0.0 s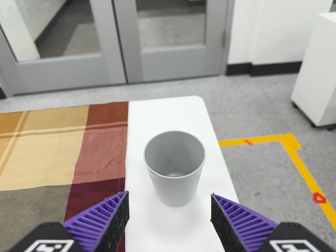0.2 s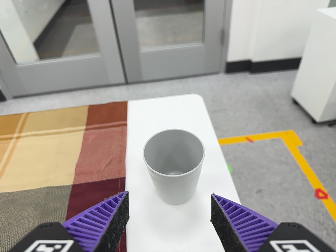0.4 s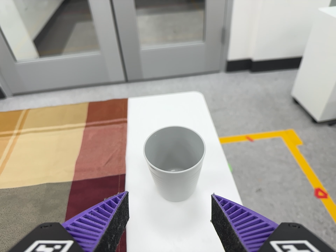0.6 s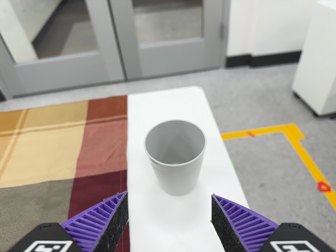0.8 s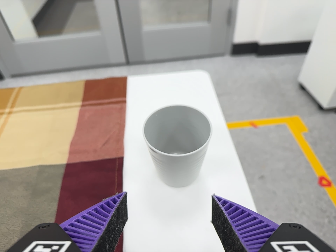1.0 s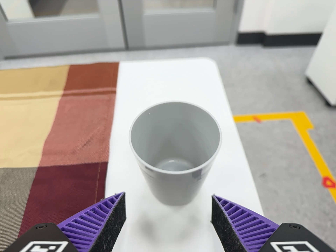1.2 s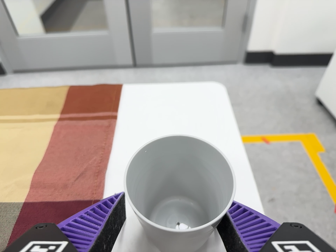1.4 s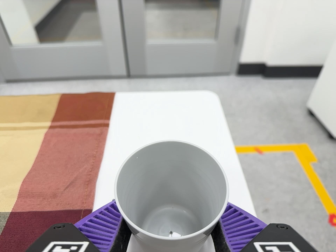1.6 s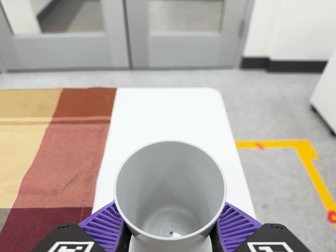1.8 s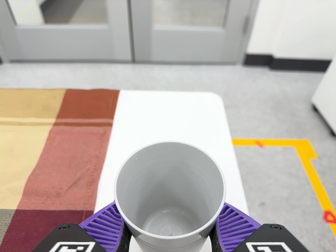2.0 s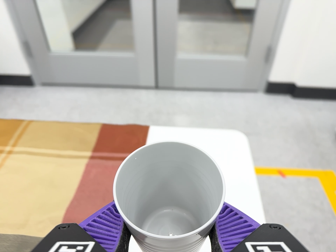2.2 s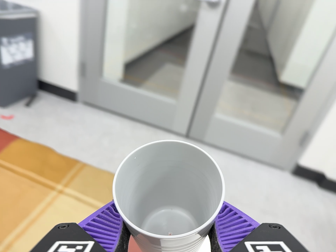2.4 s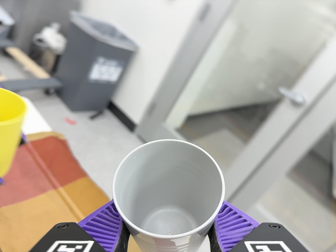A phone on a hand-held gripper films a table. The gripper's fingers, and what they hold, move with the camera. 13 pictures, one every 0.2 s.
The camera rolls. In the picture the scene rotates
clockwise.
0.0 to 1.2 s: The camera travels forward, about 12 cm, so what stands in front looms larger.
1.2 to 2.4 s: The camera swings to its left by about 15 degrees, and the scene slides to the right. It travels toward the top of its view and to its left, about 24 cm, so close, fixed things drift downward. Its aim tips toward the top of its view by about 25 degrees, and the scene shifts downward. It rolls about its line of sight by about 45 degrees, and the scene rotates clockwise.
The film runs backward here.
